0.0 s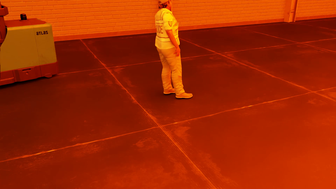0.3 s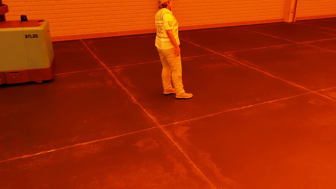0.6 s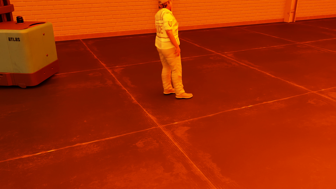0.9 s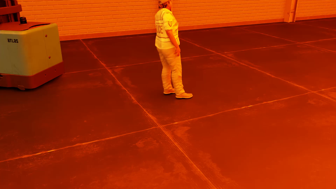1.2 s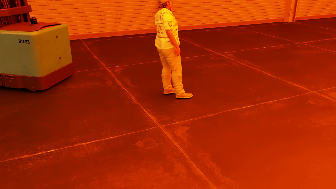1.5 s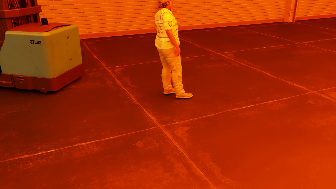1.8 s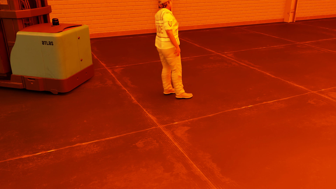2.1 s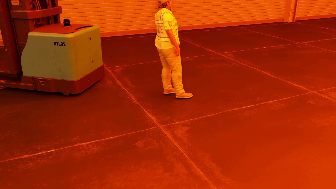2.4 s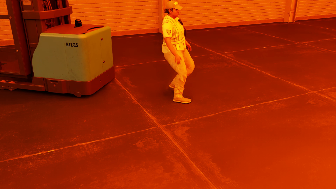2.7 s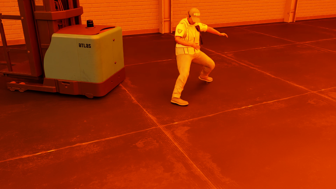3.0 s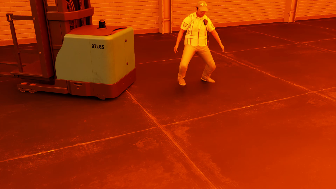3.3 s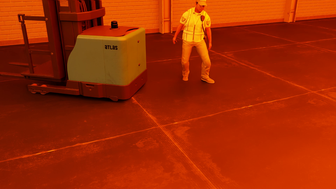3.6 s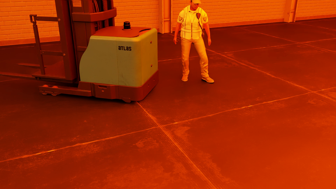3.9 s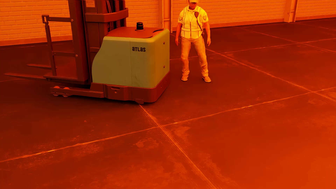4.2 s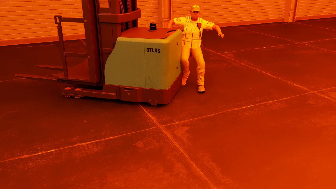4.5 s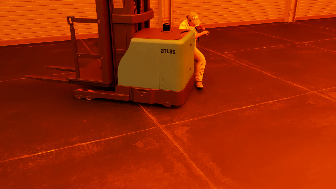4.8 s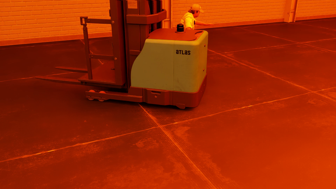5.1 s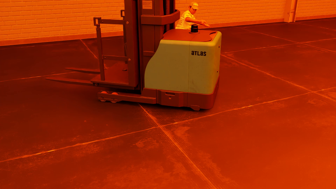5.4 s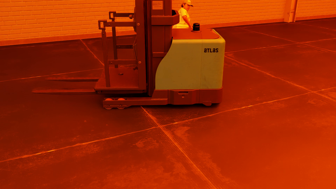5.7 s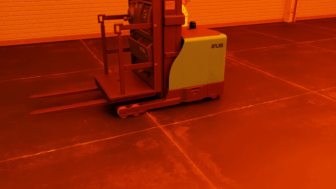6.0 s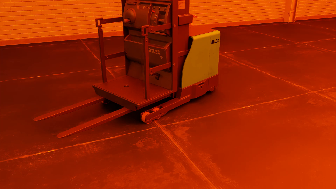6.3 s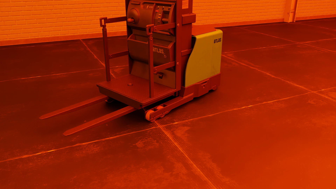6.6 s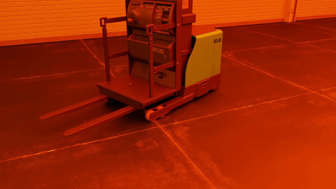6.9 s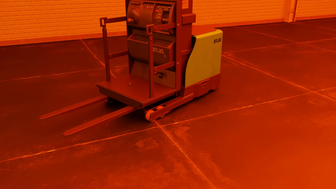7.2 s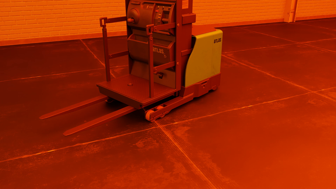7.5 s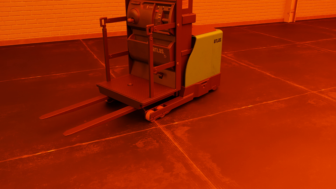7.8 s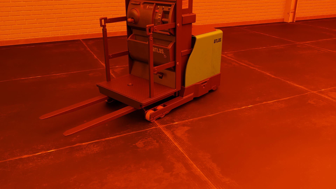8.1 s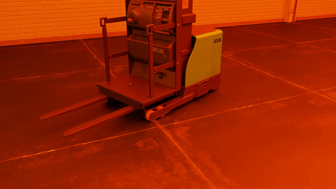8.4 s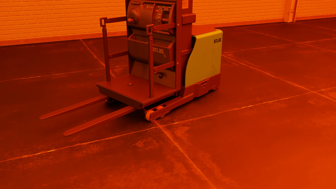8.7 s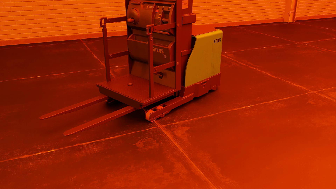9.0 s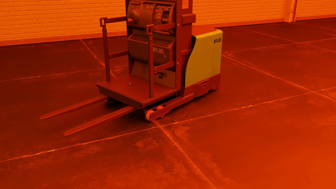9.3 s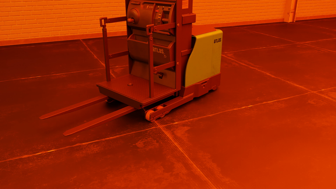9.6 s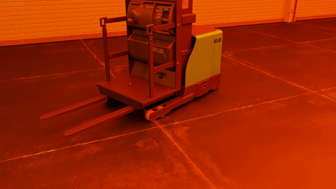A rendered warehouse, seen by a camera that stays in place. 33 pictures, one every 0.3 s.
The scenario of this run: Near miss between a forklift and a person.
